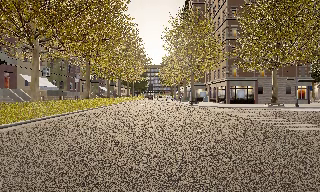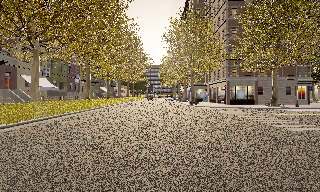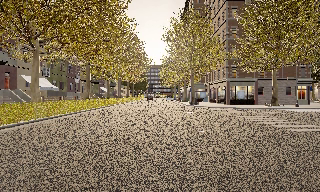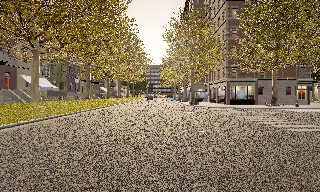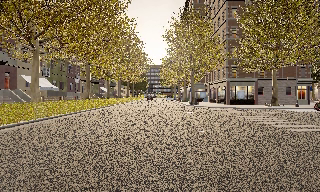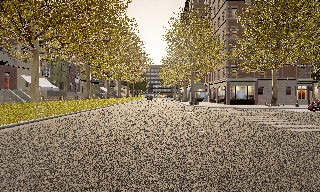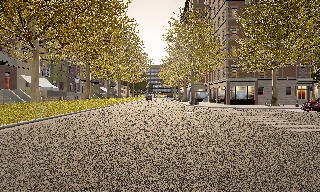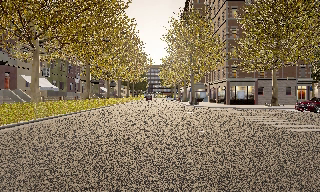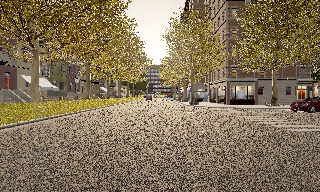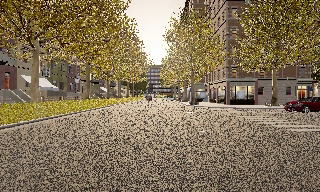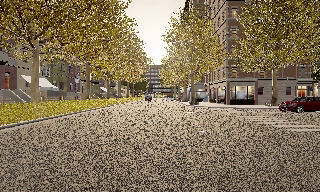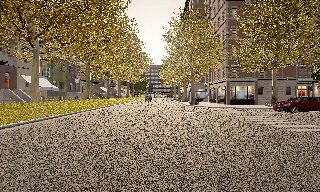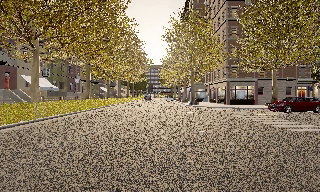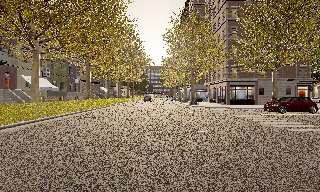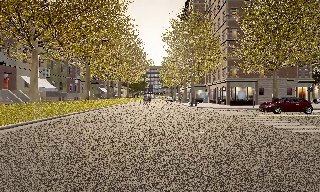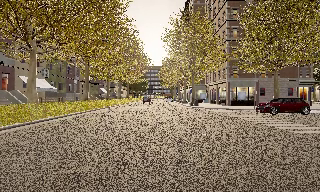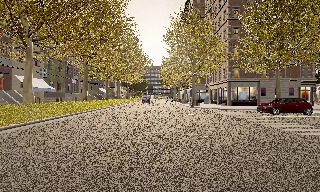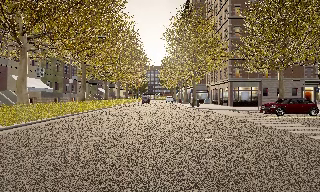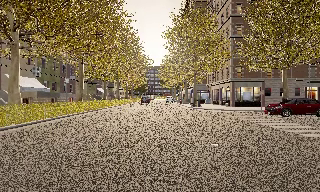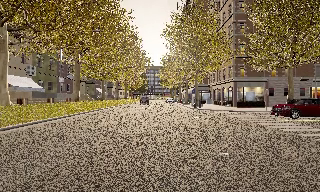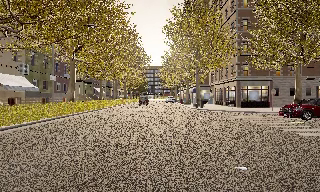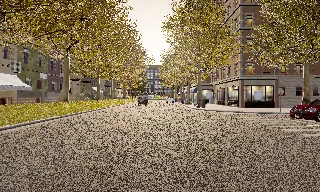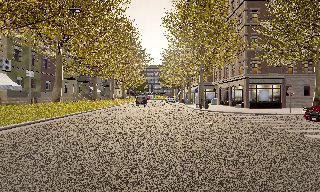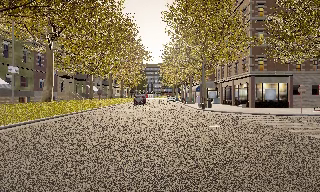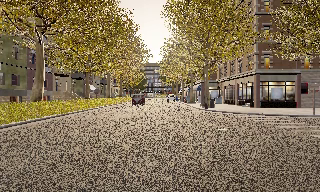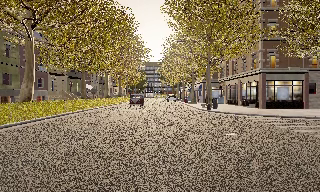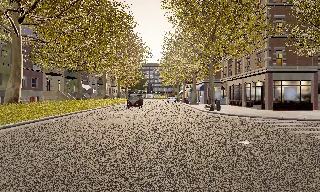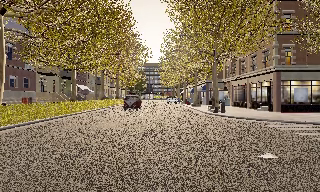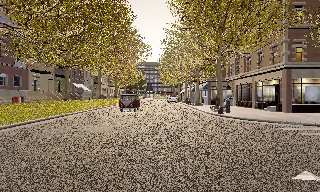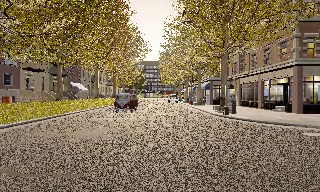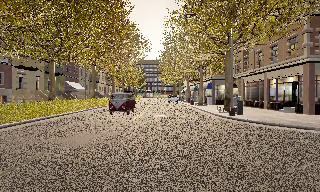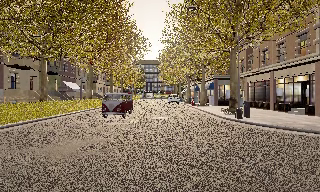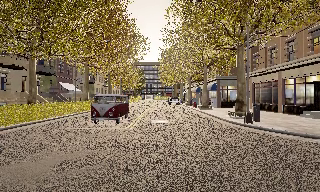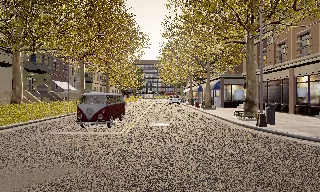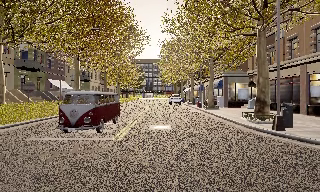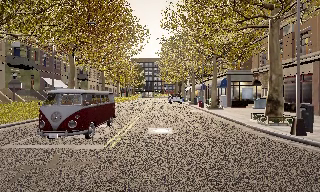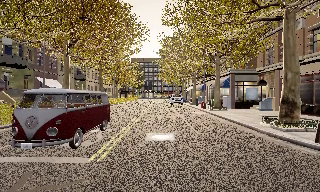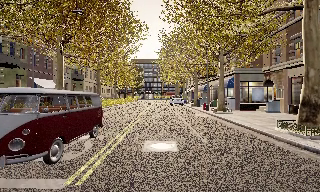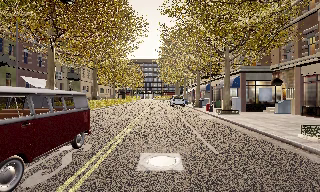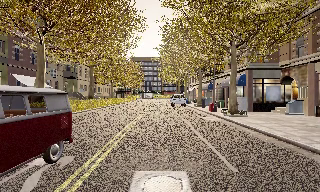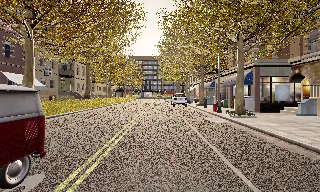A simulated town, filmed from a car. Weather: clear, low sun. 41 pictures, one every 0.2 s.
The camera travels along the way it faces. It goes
forward.
0.0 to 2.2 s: The camera keeps its place and its aim.
2.2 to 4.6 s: The camera travels forward, about 8 m, so what stands in front looms larger. It gains speed.
4.6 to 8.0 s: The camera travels forward, about 20 m, so what stands in front looms larger.
The film runs forward here.
